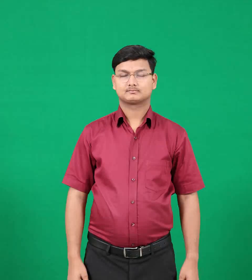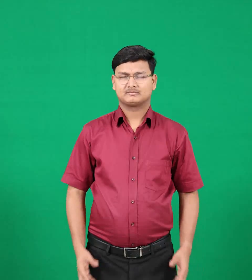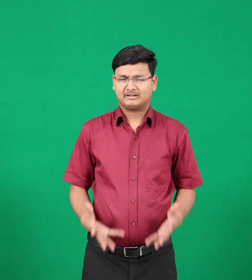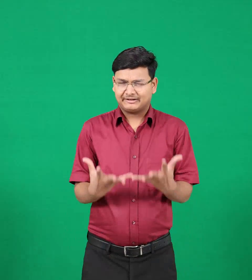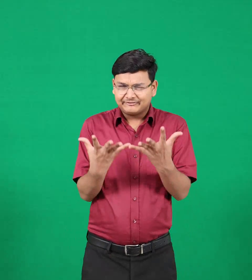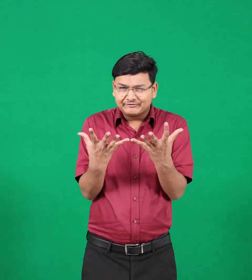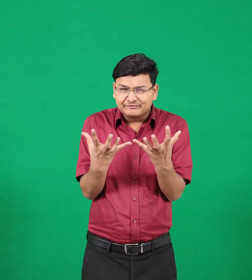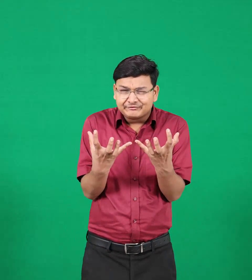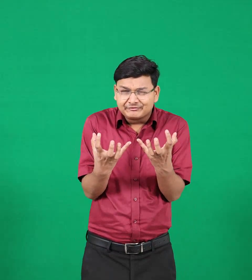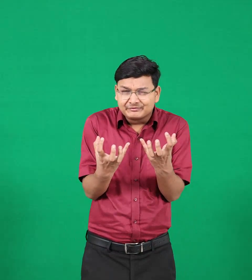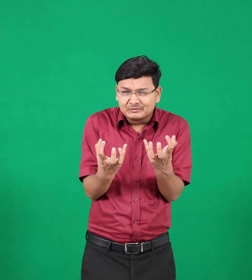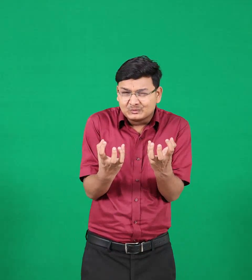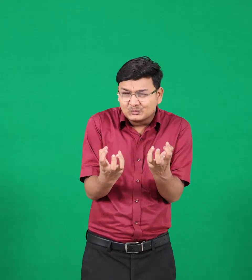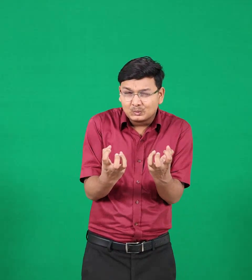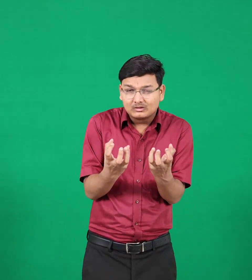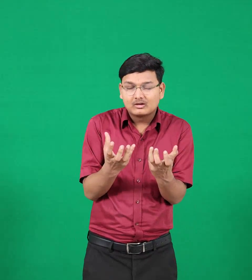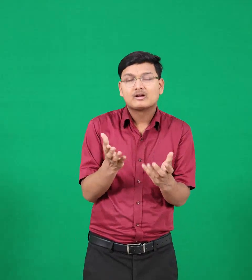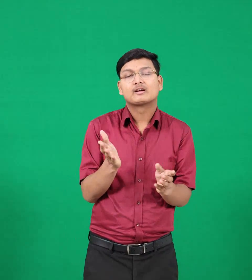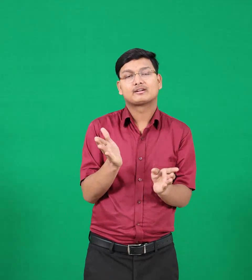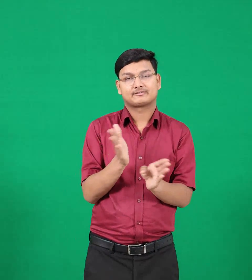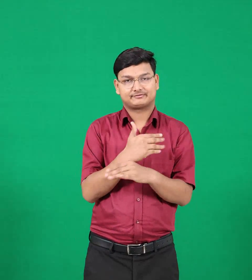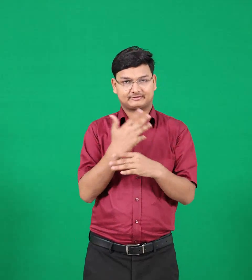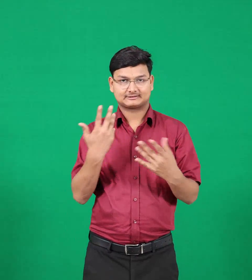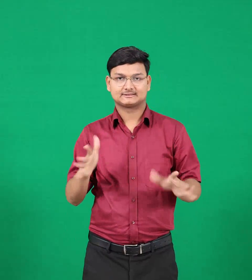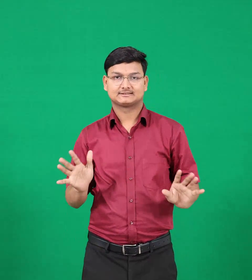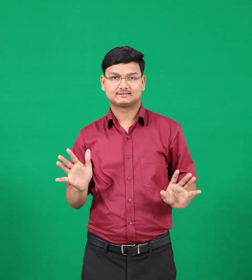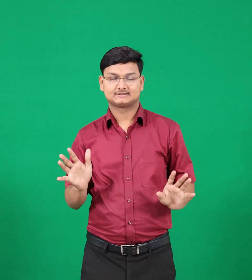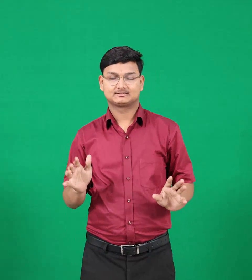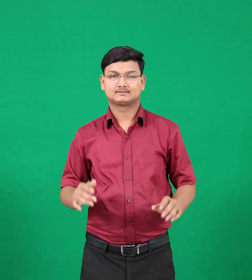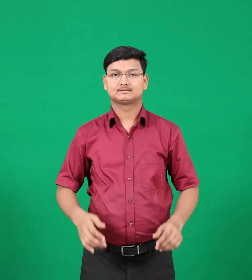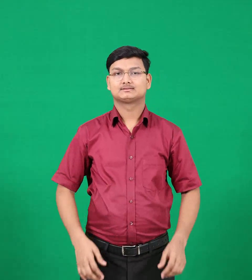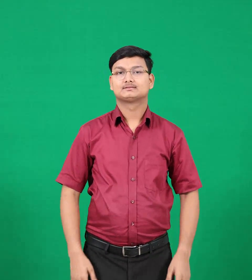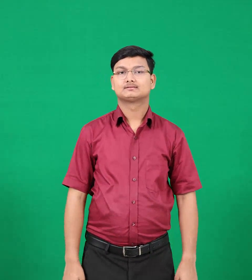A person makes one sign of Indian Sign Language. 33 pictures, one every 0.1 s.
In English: dried
